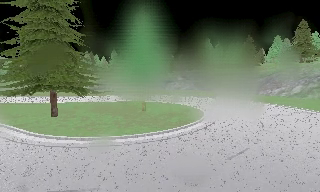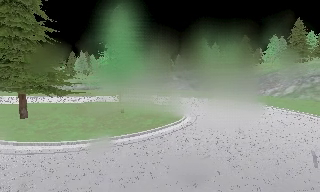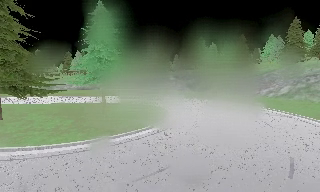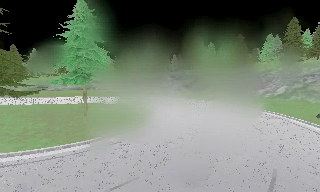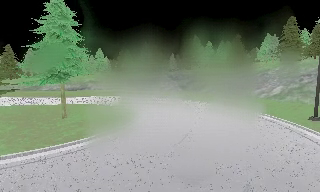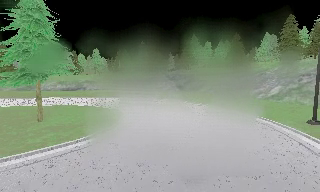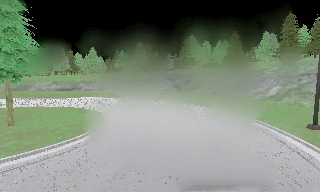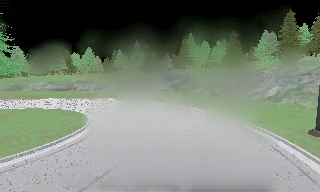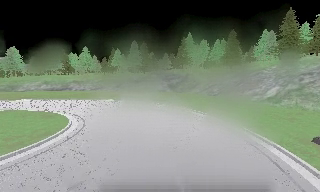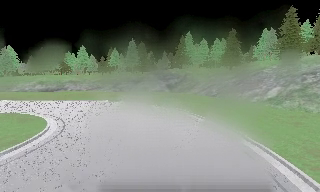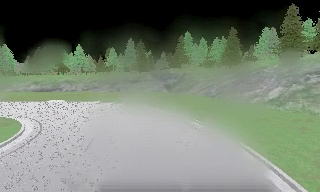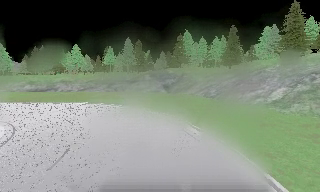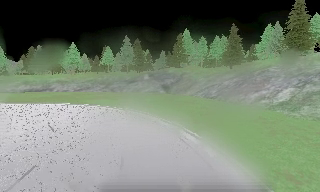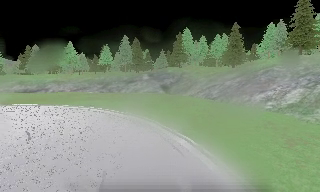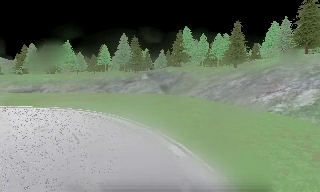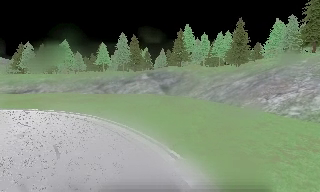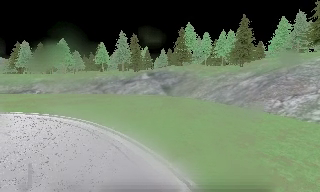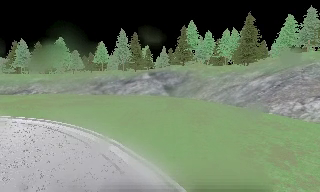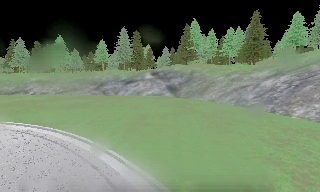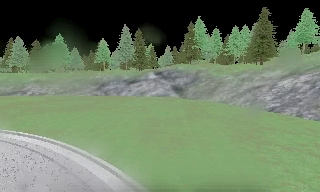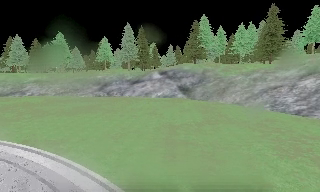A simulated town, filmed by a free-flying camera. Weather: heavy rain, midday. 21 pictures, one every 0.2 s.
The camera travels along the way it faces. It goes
forward.
0.0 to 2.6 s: The camera travels forward and to its right, about 20 m, so what stands in front looms larger.
2.6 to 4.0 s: The camera travels forward, about 14 m, so what stands in front looms larger.
The film runs forward here.
